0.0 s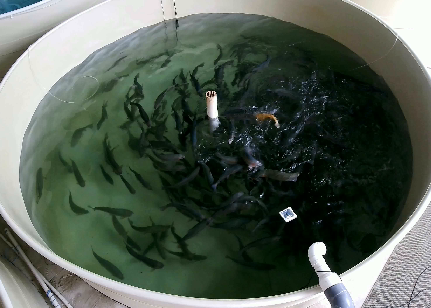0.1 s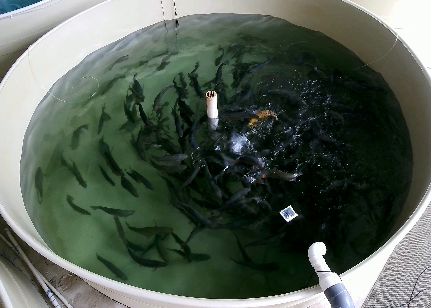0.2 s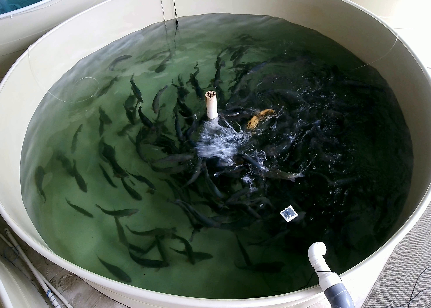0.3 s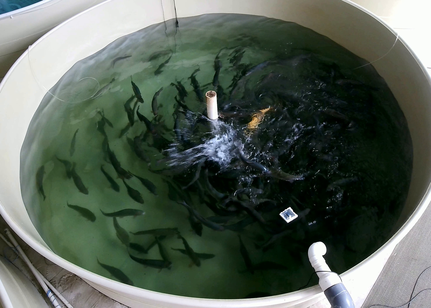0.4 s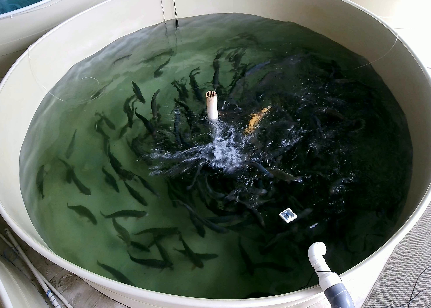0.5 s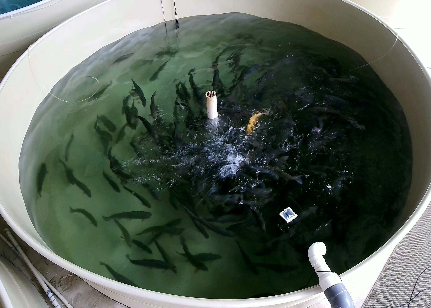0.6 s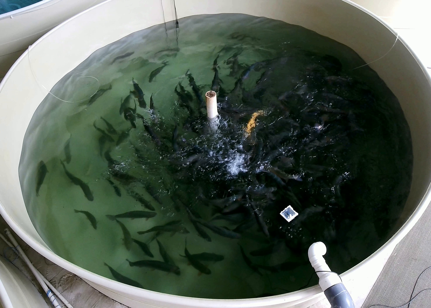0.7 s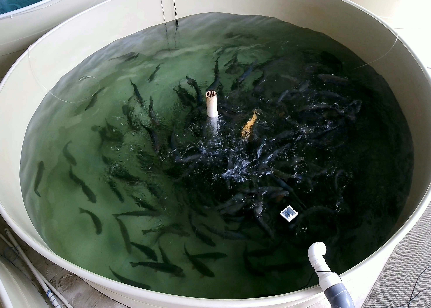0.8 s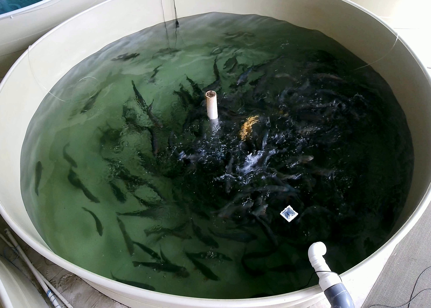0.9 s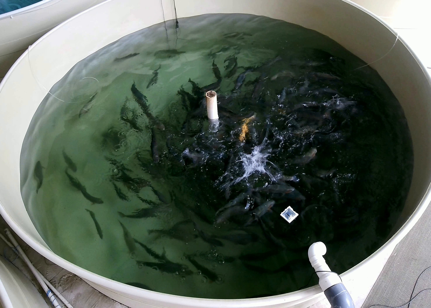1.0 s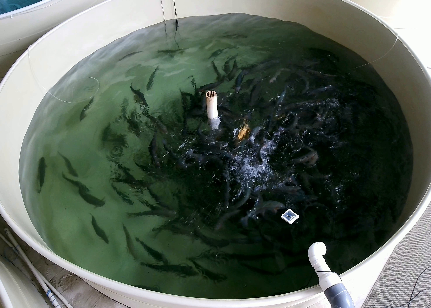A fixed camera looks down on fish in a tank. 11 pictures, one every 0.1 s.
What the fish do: Strong feeding.
